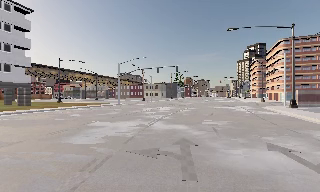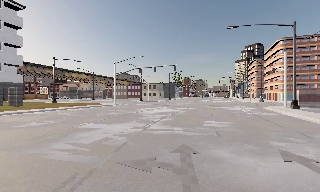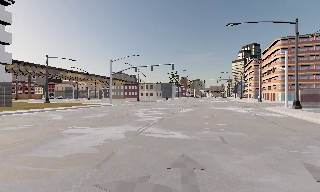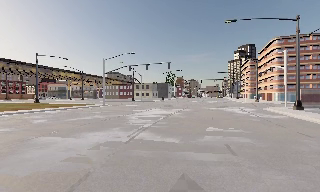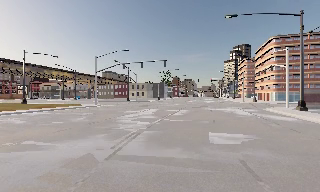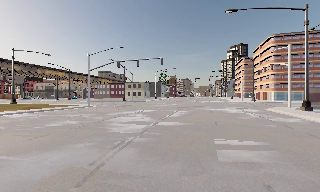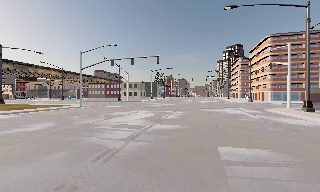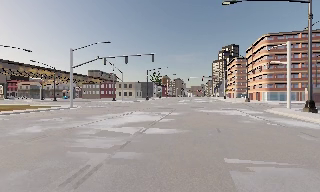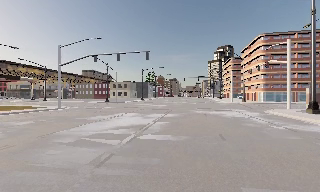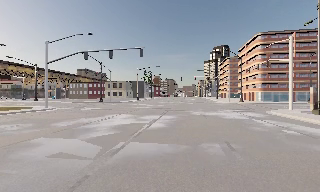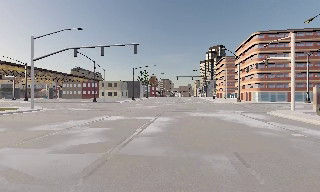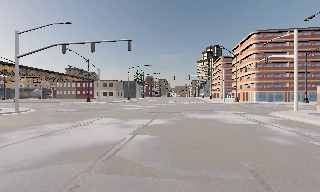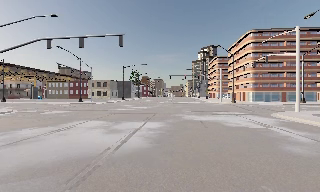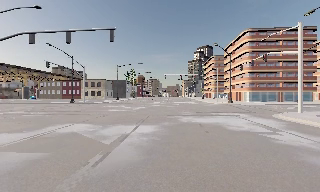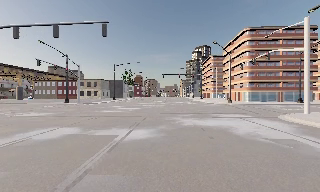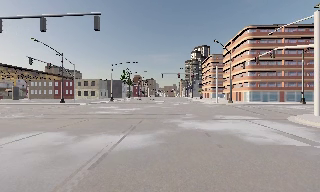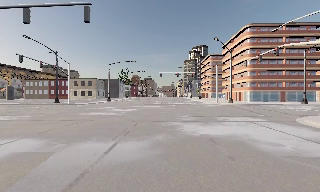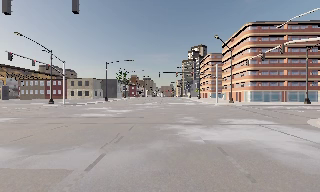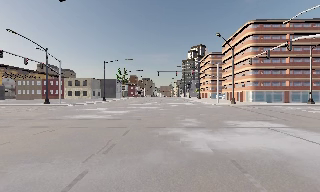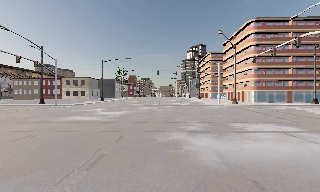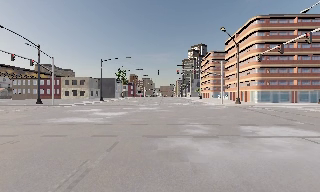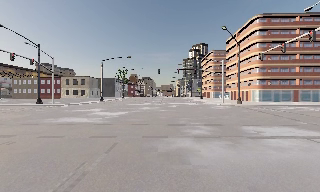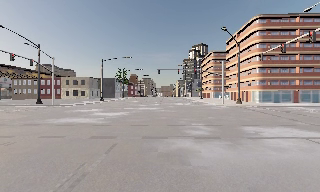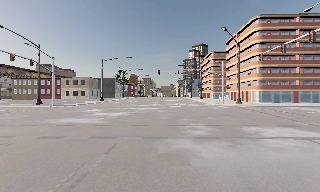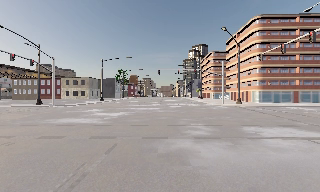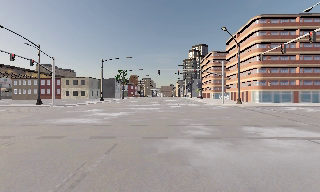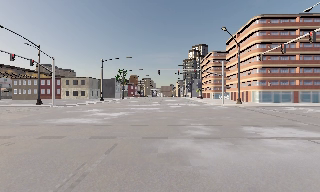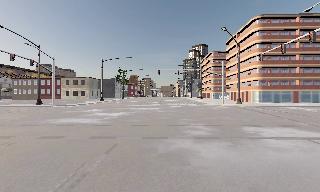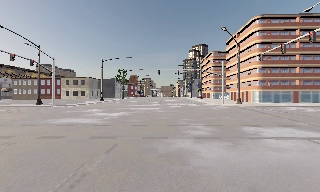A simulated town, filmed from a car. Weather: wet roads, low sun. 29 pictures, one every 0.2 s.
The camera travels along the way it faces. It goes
forward.
0.0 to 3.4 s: The scene slides to the left, as the camera pans about 20 degrees to its right. It travels forward, about 18 m, so what stands in front looms larger.
3.4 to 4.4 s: The camera travels forward, about 3 m, so what stands in front looms larger. It loses speed.
4.4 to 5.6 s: The camera keeps its place and its aim.
The film runs forward here.
